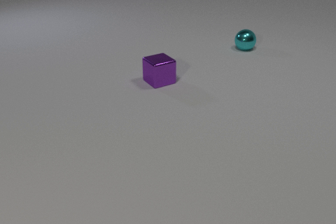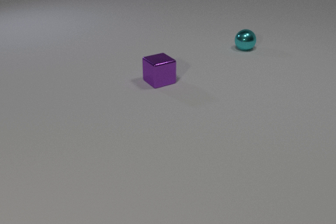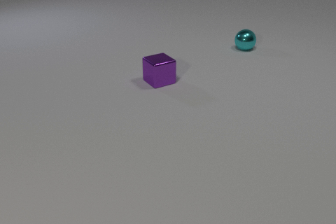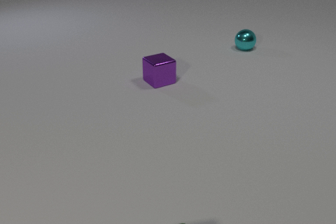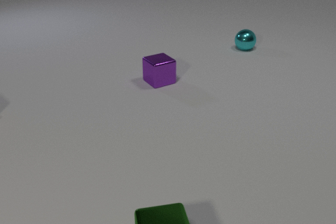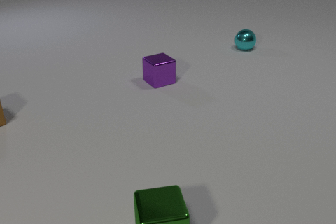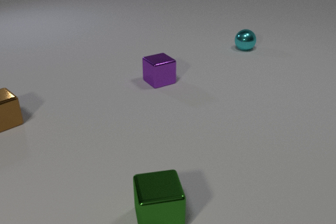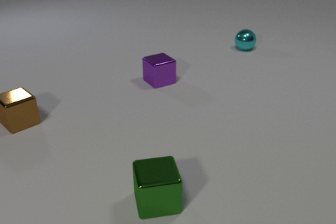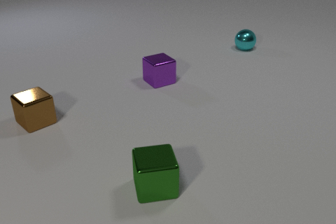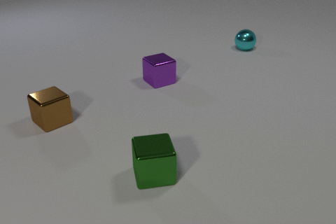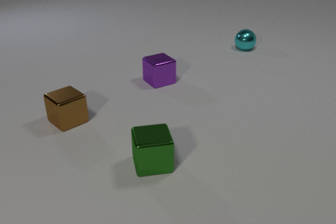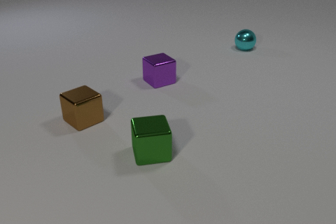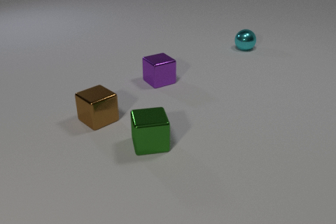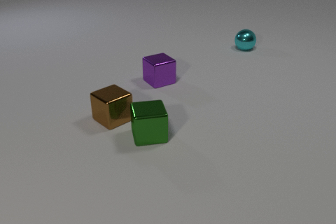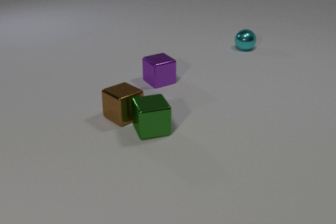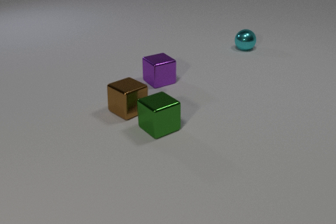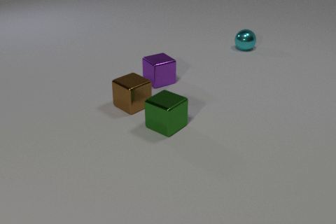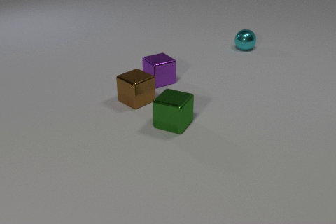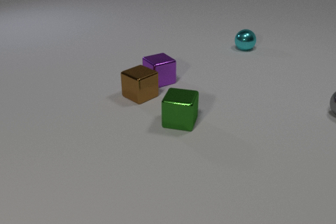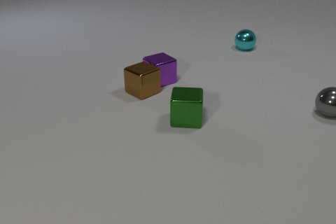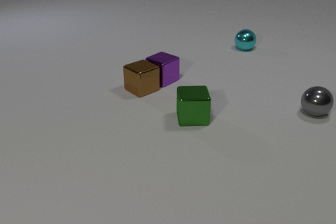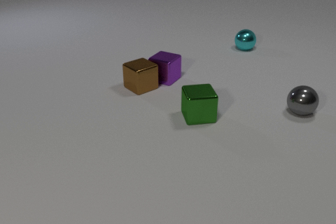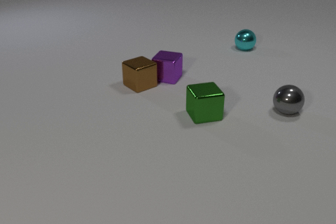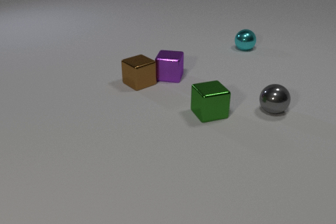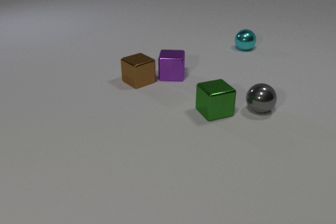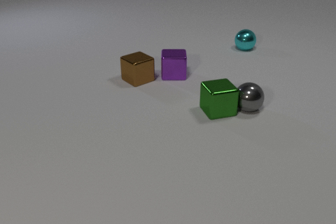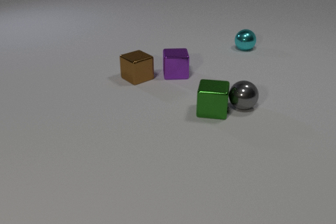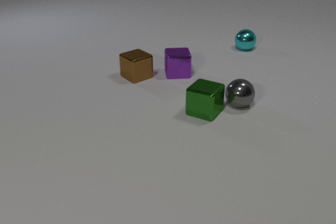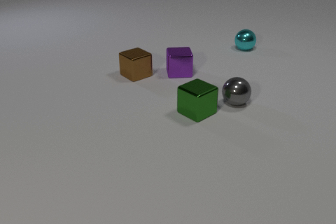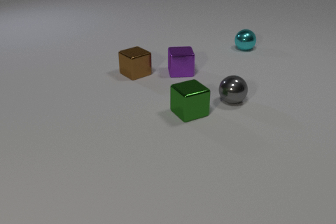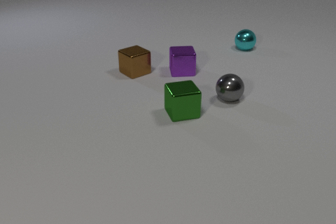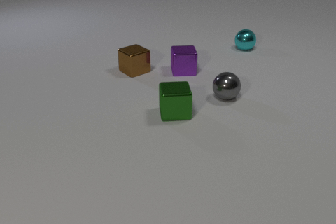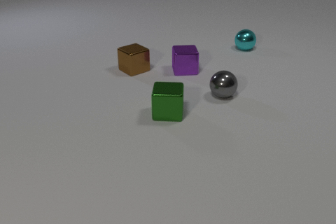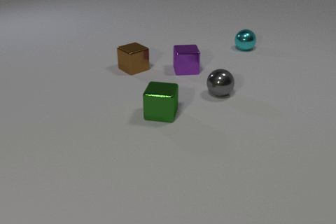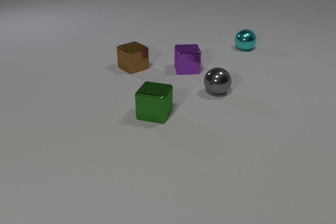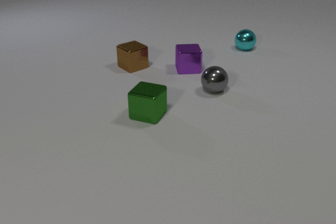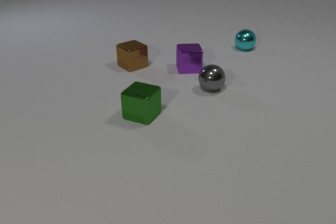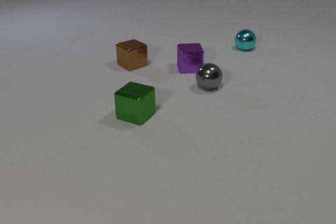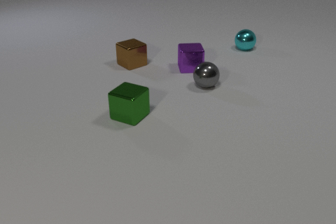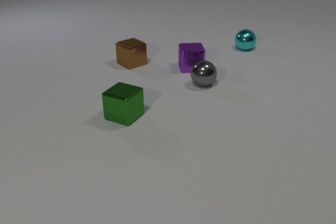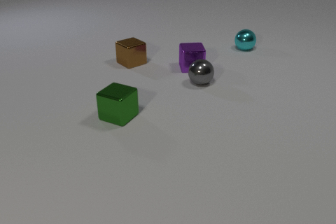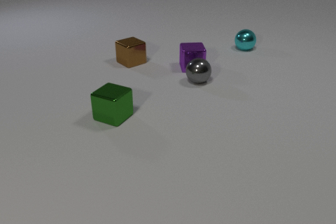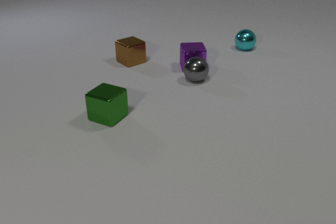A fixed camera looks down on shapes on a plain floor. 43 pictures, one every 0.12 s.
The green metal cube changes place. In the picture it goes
away from the camera.
The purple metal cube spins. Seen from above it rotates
counterclockwise.
0.00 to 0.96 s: The green metal cube comes in at the bottom edge, slides away from the camera. The brown metal cube comes in at the left edge, slides to the right.
0.96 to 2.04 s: The green metal cube slides away from the camera, spins so that its near face slides to the right, counterclockwise seen from above. The brown metal cube slides to the right. The green metal cube and the brown metal cube collide.
2.04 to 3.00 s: The green metal cube slides to the right and away from the camera, spins counterclockwise seen from above by about 45 degrees, its near face sliding to the right. The brown metal cube slides away from the camera. The gray metal sphere comes in at the right edge, rolls to the left. The purple metal cube slides away from the camera and to the right, spins so that its near face slides to the right, counterclockwise seen from above. The brown metal cube and the purple metal cube collide. The green metal cube and the gray metal sphere collide.
3.00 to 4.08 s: The green metal cube slides to the left, spins clockwise seen from above by about 120 degrees, its near face sliding to the left. The brown metal cube slides away from the camera. The gray metal sphere rolls to the left and away from the camera. The purple metal cube slides away from the camera and to the right.
4.08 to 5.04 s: The green metal cube slides to the left. The brown metal cube slides away from the camera. The gray metal sphere rolls away from the camera and to the left. The purple metal cube slides away from the camera and to the right.
How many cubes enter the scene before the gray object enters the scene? 2.
How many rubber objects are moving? 0.
What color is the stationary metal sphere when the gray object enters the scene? cyan.
